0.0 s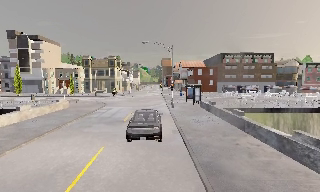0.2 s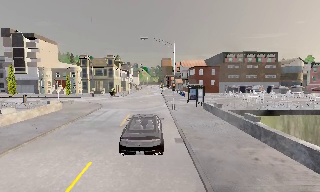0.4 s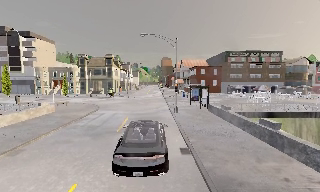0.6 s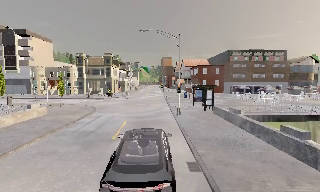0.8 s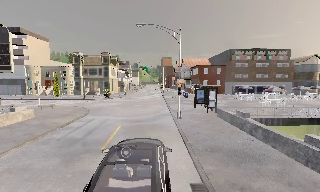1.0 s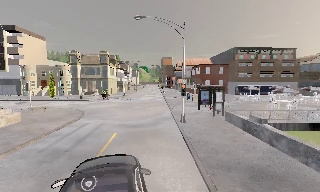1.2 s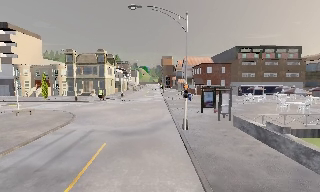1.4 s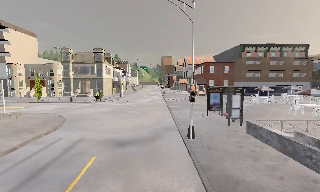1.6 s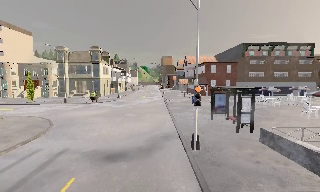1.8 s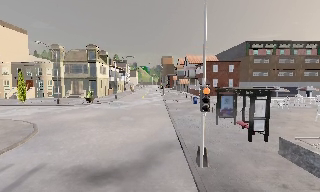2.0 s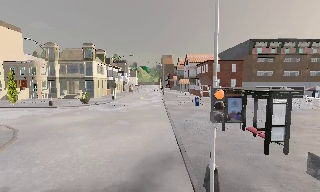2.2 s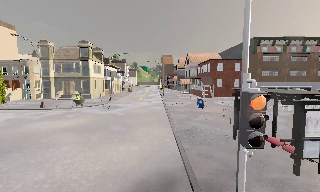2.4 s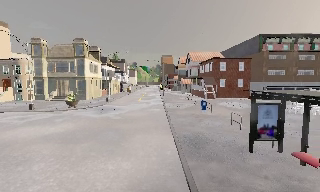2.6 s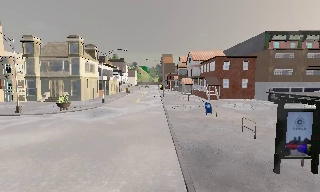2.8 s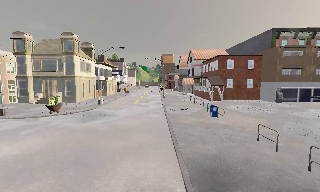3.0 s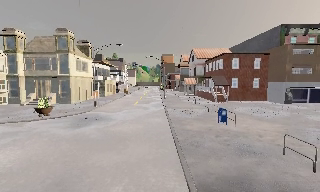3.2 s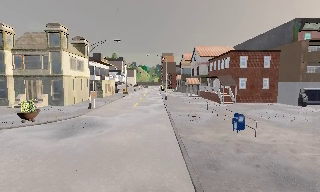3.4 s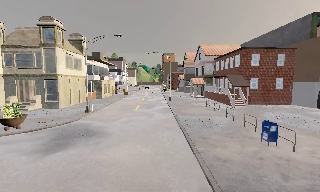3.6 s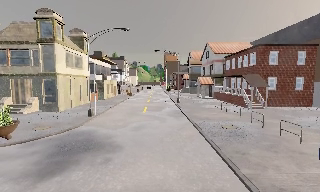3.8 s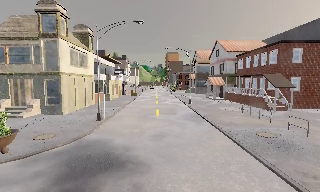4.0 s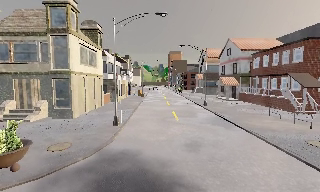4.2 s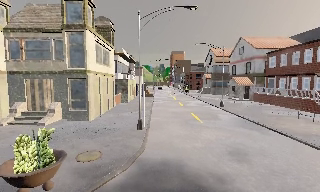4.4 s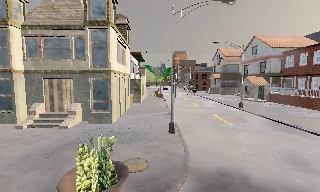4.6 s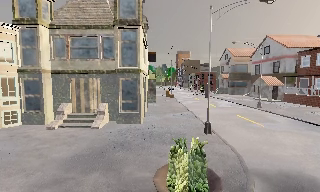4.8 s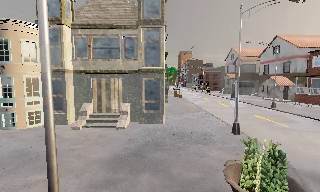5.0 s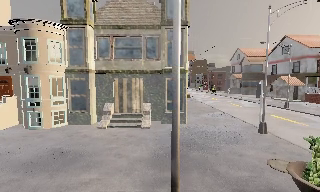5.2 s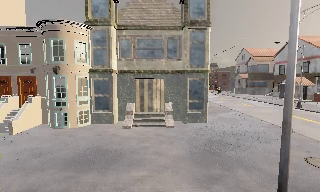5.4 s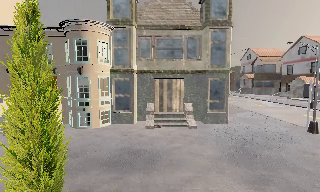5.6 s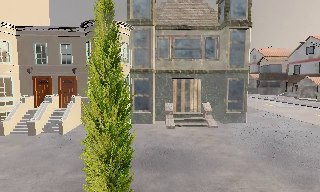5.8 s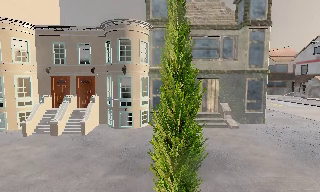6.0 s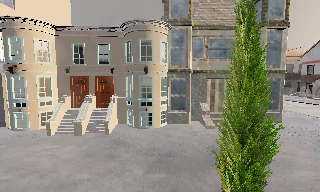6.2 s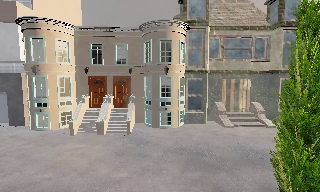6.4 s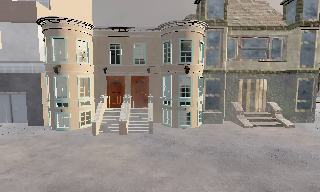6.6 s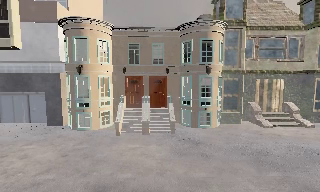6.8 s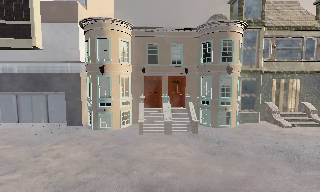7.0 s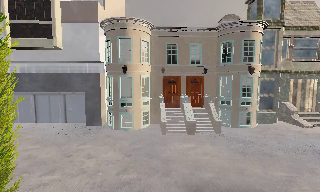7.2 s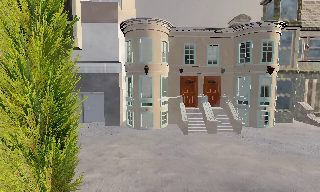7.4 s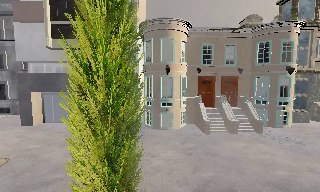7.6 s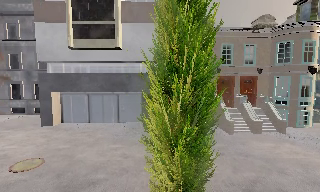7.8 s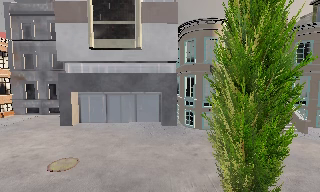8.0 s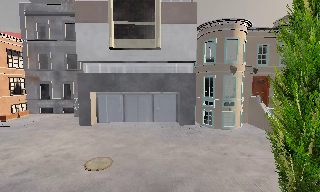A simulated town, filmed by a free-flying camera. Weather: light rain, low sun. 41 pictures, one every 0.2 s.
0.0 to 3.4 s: The camera travels forward, about 25 m, so what stands in front looms larger.
3.4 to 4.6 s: The camera travels to its left and forward, about 12 m, so close, fixed things drift to the right.
4.6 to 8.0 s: The camera travels to its left, about 25 m, so close, fixed things drift to the right.
The film runs forward here.
